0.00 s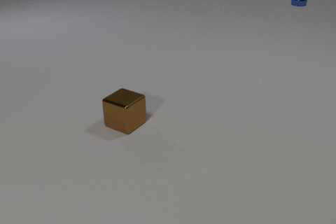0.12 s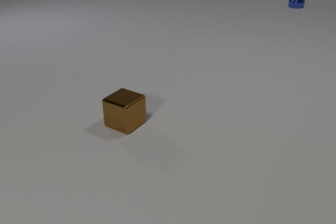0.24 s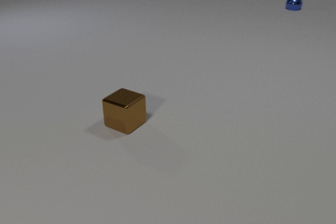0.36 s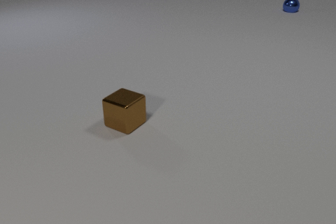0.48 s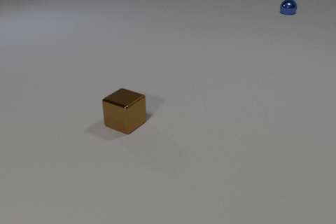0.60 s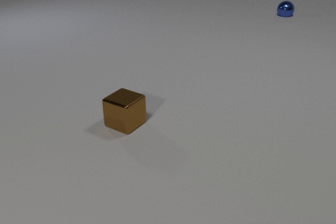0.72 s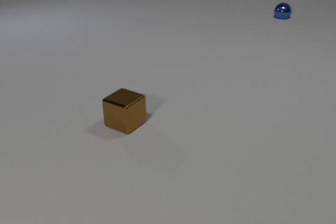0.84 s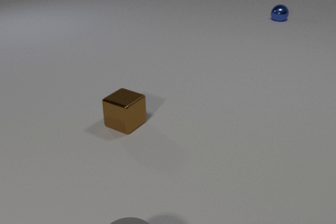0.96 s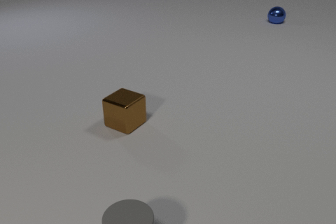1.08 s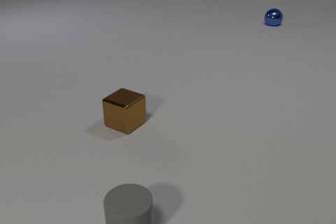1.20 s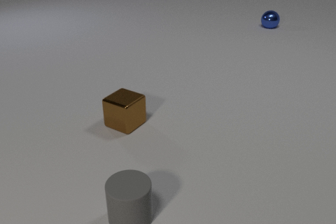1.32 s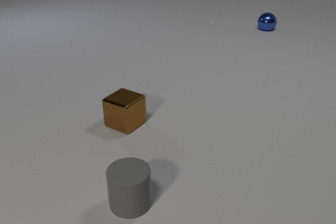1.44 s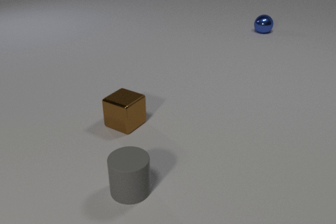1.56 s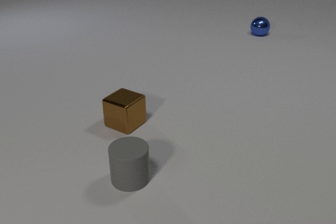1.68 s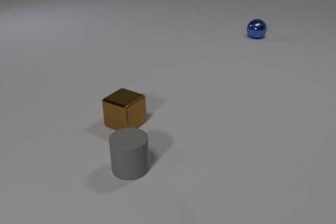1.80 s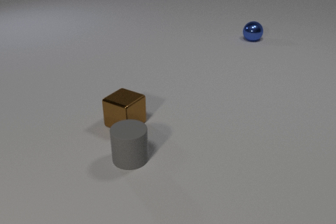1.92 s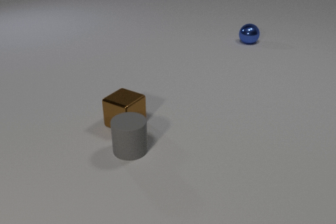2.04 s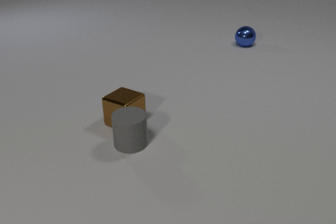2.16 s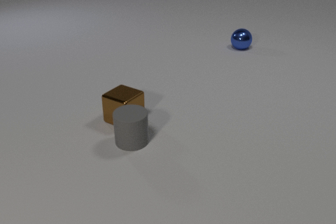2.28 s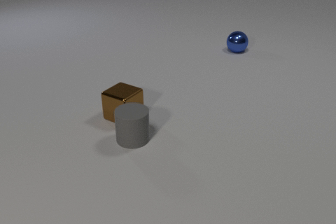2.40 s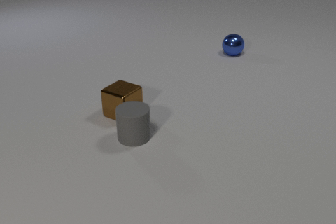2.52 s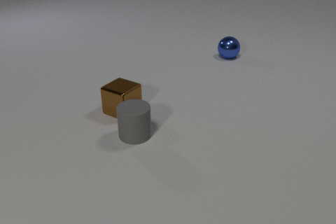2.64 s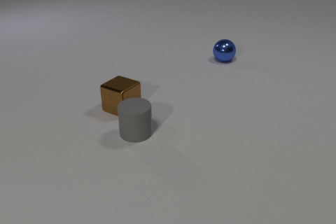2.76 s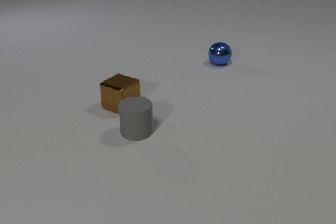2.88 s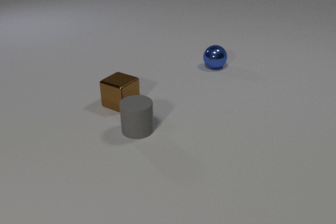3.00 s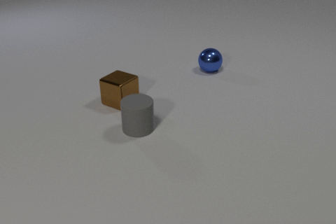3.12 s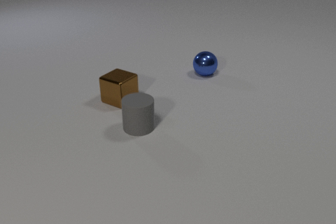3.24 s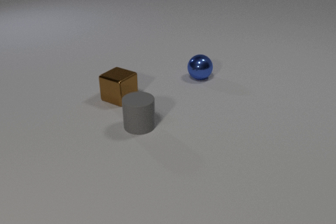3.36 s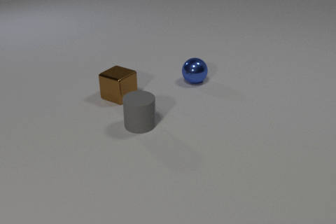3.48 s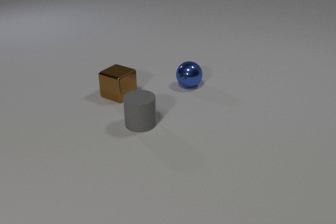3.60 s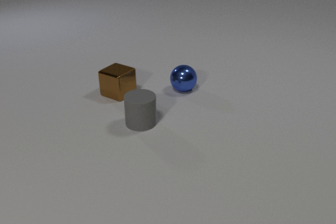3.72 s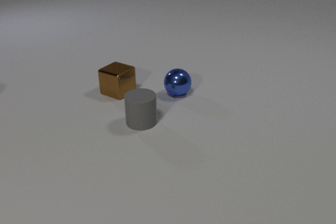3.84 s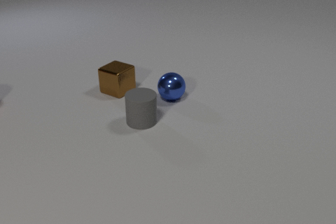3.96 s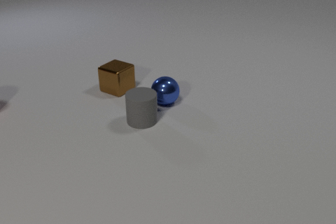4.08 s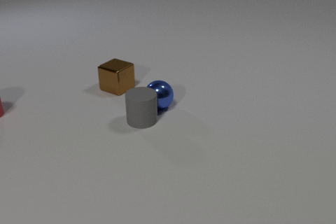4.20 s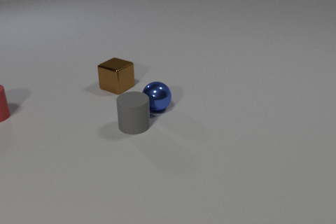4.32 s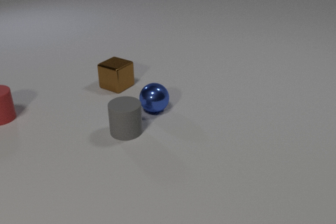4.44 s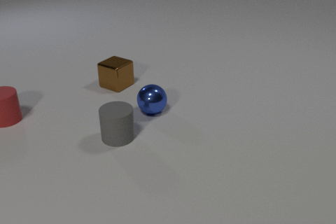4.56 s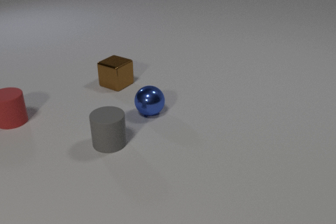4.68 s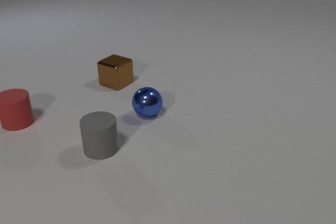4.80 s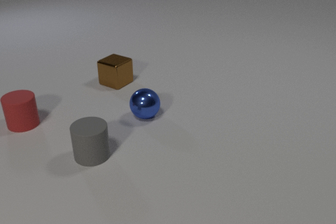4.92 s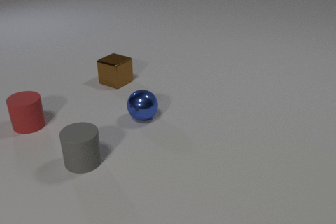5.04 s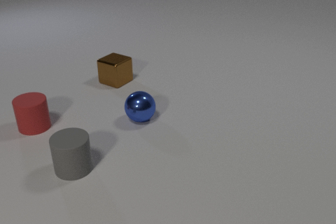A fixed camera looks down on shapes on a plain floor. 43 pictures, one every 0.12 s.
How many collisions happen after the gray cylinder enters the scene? 2.
What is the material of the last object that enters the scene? rubber.
How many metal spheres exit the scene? 0.
0.00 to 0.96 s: The gray rubber cylinder comes in at the bottom edge, slides away from the camera. The blue metal sphere rolls toward the camera.
0.96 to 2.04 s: The gray rubber cylinder slides away from the camera. The blue metal sphere rolls toward the camera. The gray rubber cylinder and the brown metal cube collide.
2.04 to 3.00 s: The gray rubber cylinder slides away from the camera. The brown metal cube slides away from the camera. The blue metal sphere rolls toward the camera and to the left.
3.00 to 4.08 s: The gray rubber cylinder slides away from the camera. The brown metal cube slides away from the camera. The blue metal sphere rolls toward the camera and to the left. The red rubber cylinder comes in at the left edge. The gray rubber cylinder and the blue metal sphere collide.
4.08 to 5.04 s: The gray rubber cylinder slides toward the camera and to the left. The brown metal cube slides away from the camera. The blue metal sphere rolls toward the camera and to the left. The red rubber cylinder slides to the right and toward the camera.
